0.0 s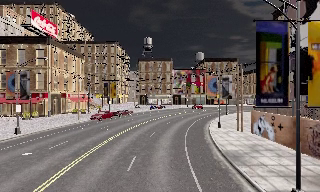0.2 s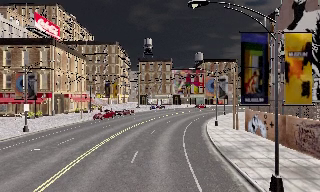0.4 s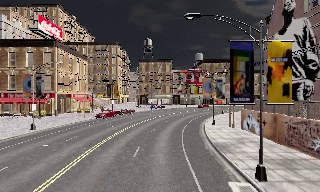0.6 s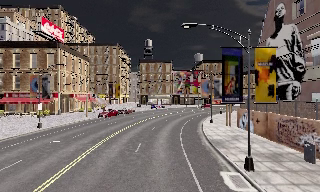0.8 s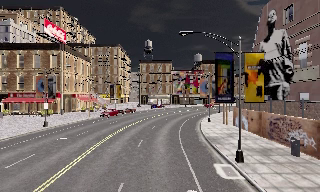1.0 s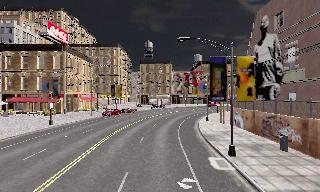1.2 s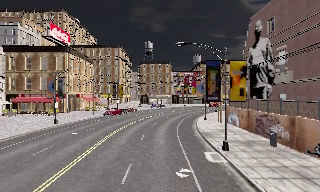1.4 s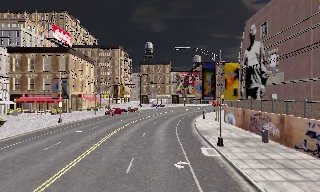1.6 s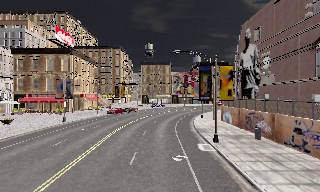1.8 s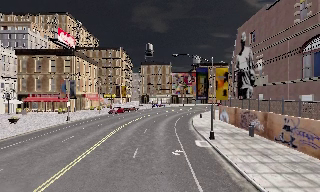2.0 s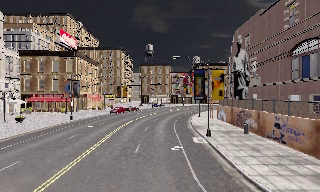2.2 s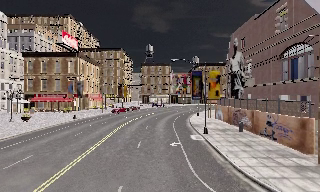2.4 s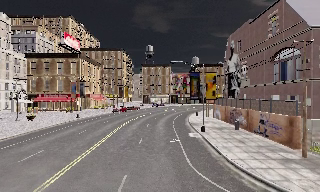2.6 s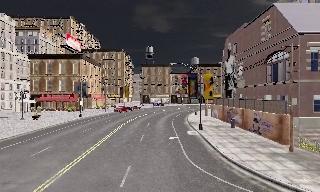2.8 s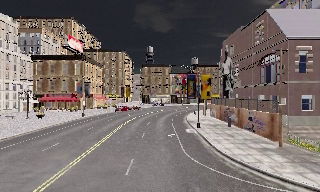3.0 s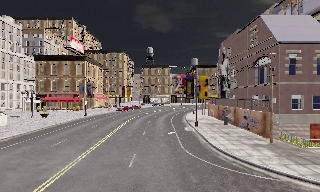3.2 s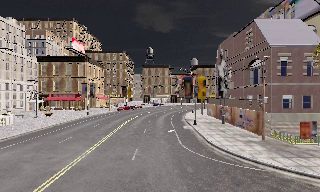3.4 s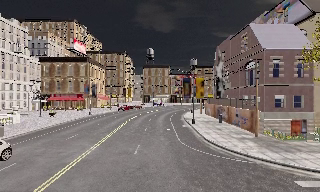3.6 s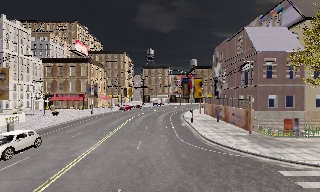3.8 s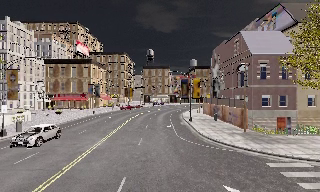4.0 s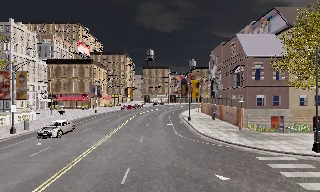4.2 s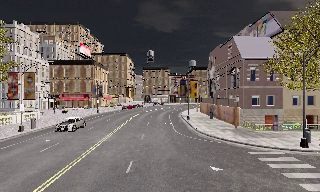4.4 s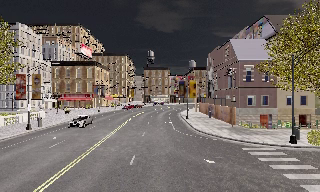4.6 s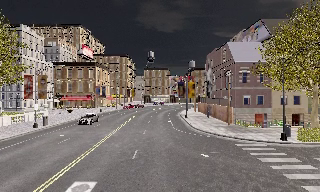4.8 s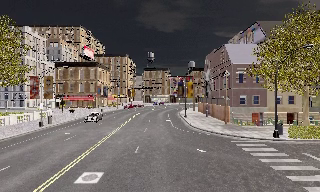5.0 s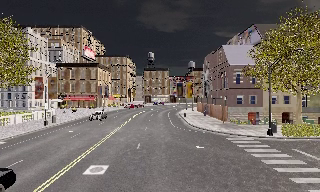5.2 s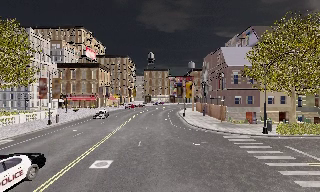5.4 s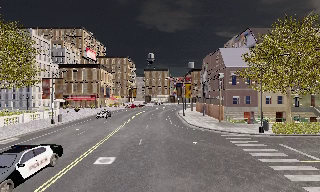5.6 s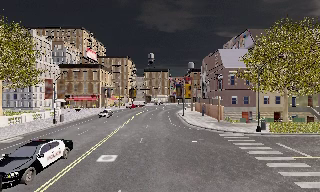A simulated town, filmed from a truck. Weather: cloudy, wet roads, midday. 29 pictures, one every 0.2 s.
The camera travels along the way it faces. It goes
backward.
0.0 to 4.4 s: The camera travels backward, about 20 m, so what stands in front gets smaller.
4.4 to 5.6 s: The camera travels backward, about 4.5 m, so what stands in front gets smaller. It loses speed.
The film runs backward here.
